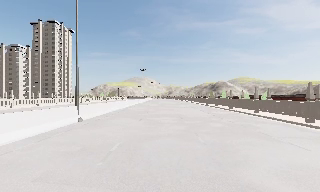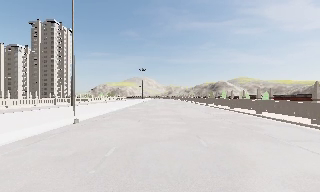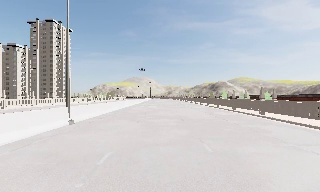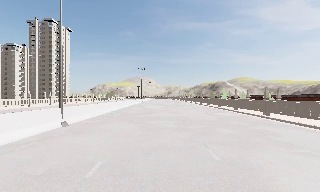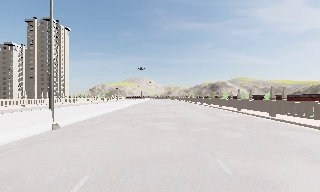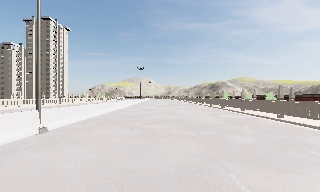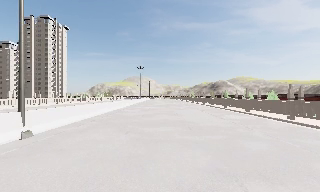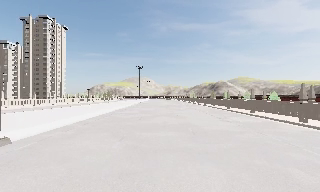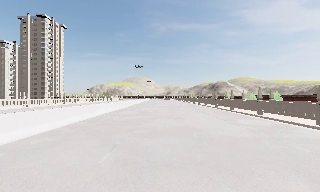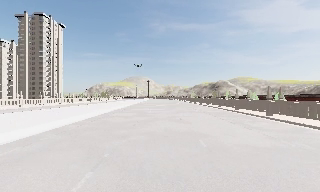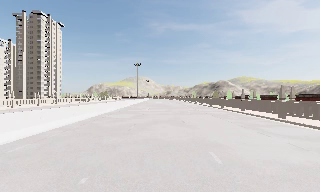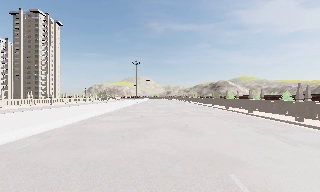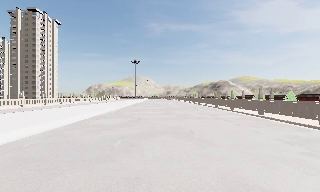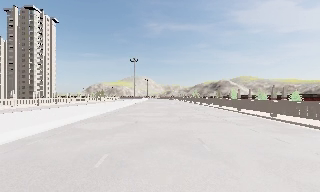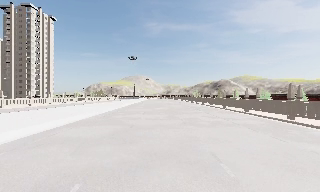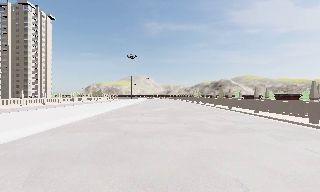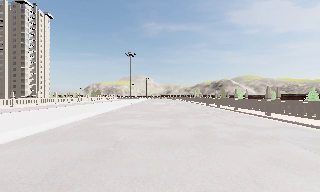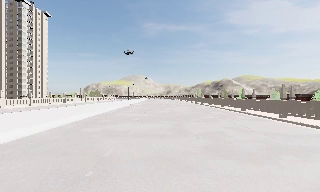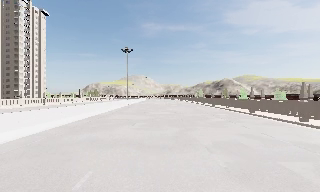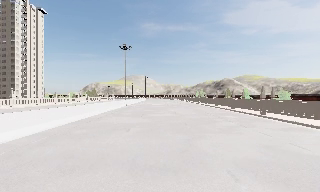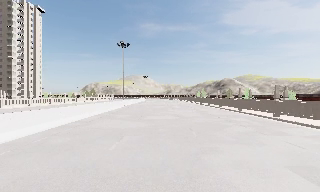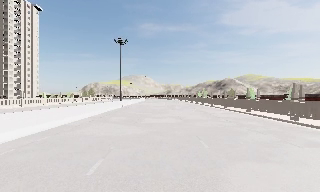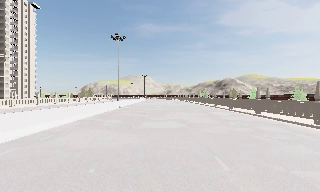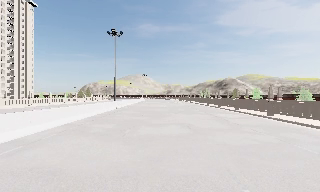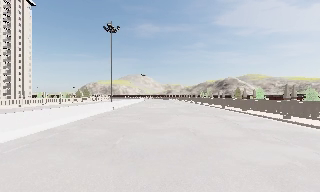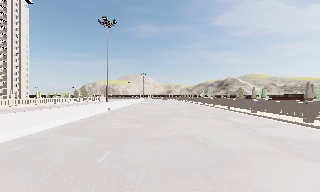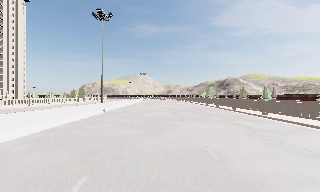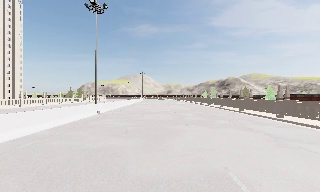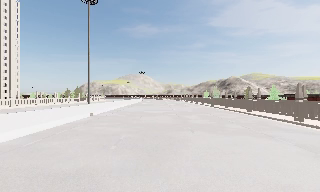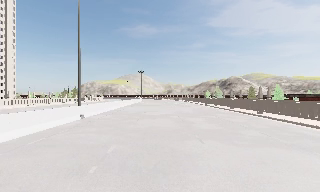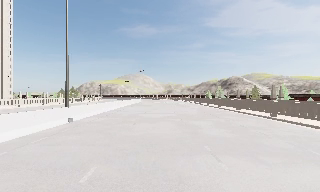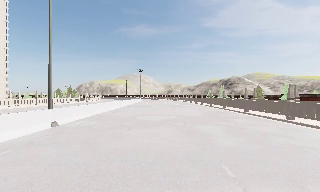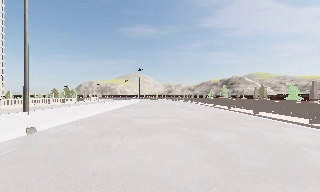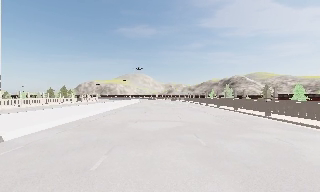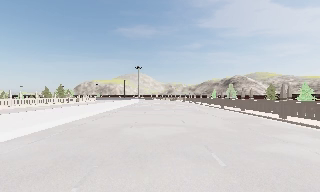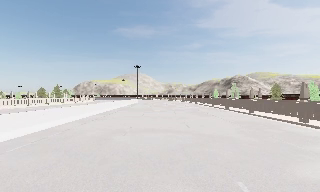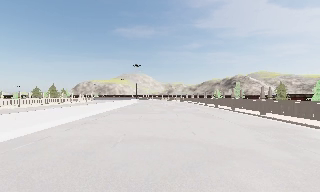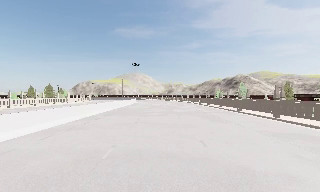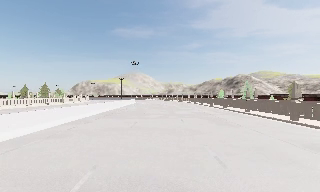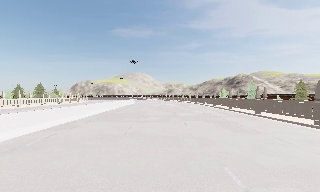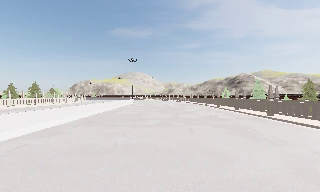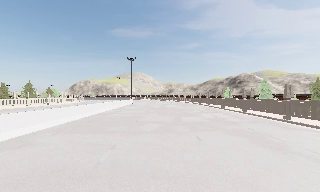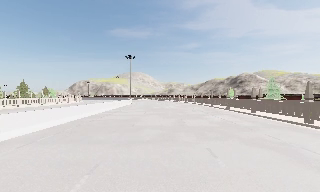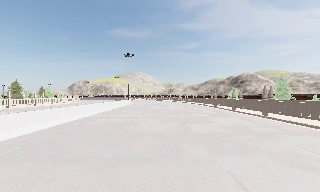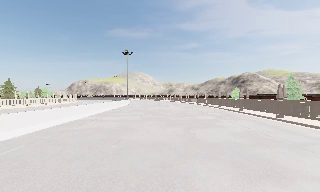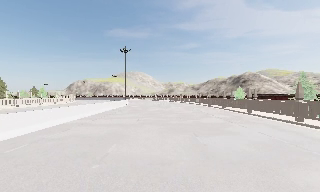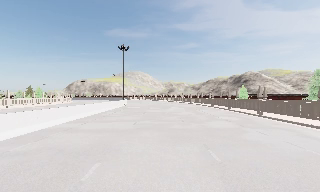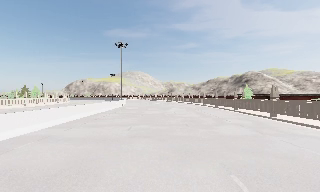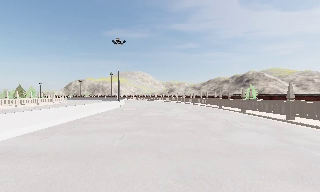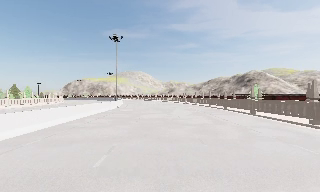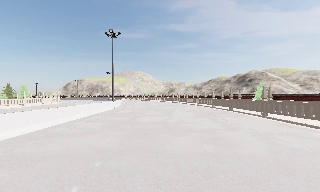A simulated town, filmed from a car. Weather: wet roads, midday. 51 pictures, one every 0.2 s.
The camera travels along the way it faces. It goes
forward.
0.0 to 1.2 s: The camera travels forward, about 4.5 m, so what stands in front looms larger. It gains speed.
1.2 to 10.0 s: The camera travels forward, about 80 m, so what stands in front looms larger.
The film runs forward here.
